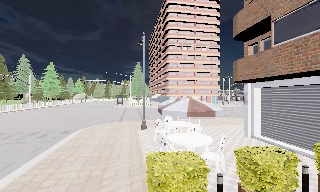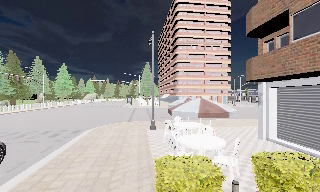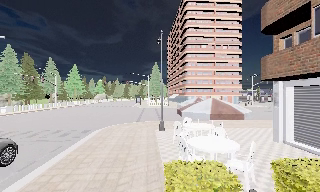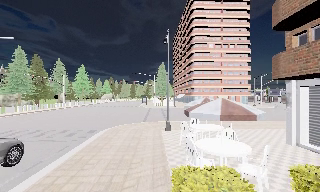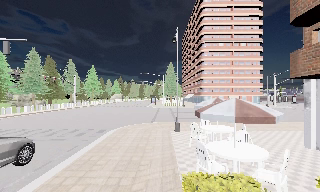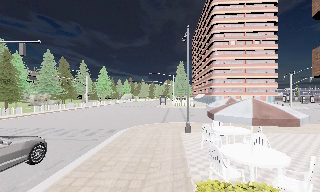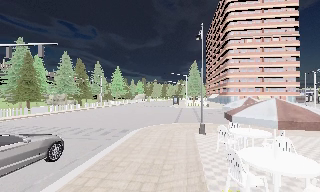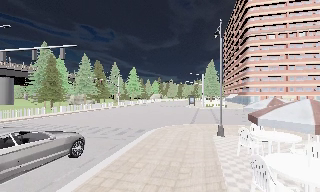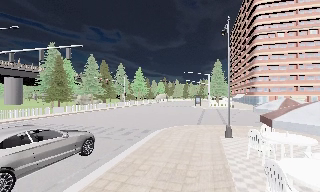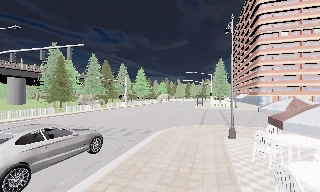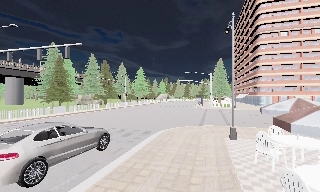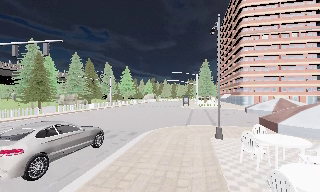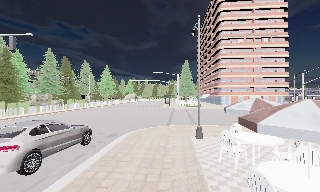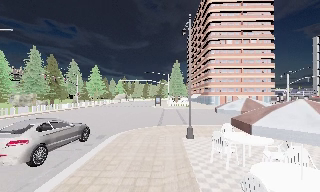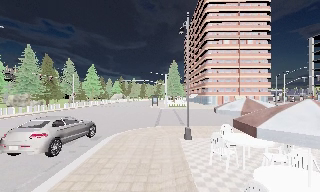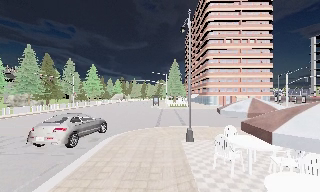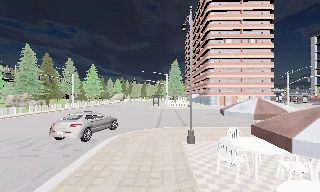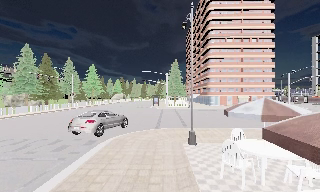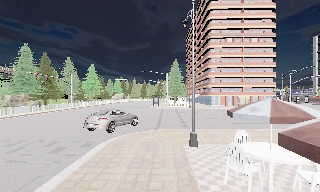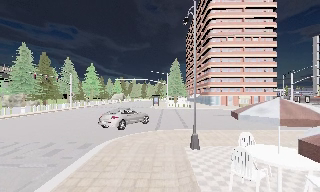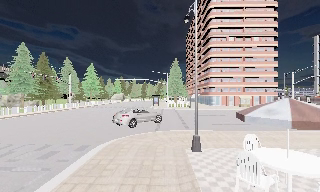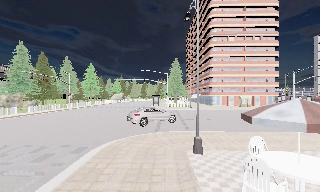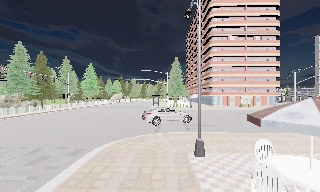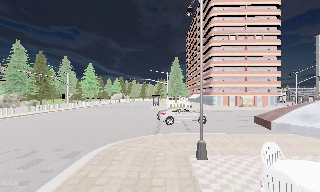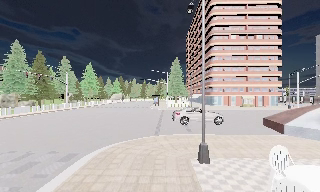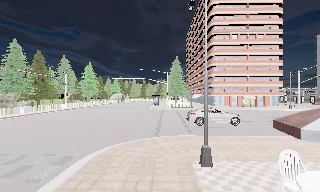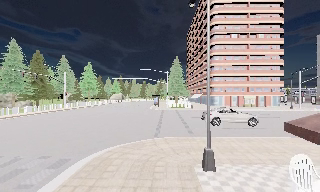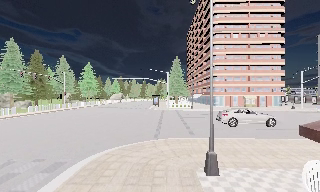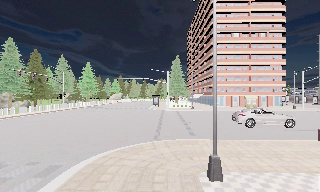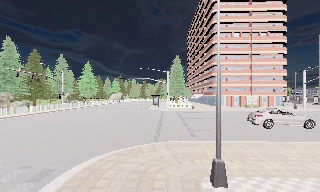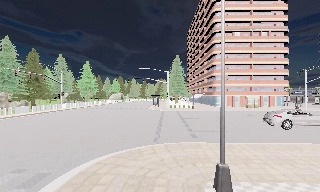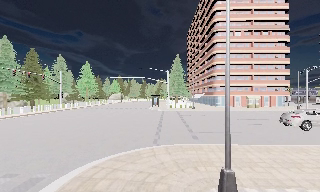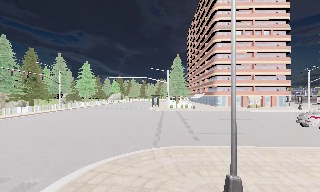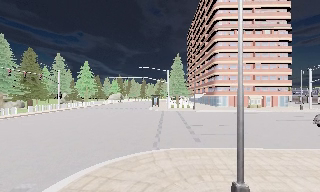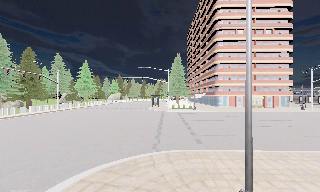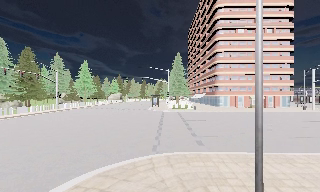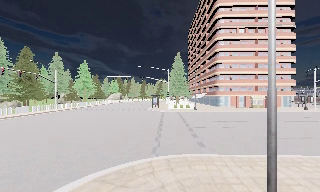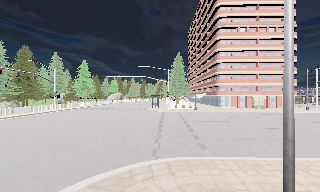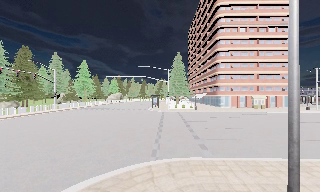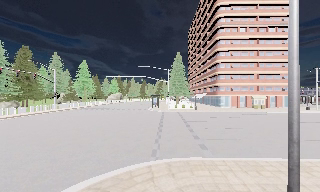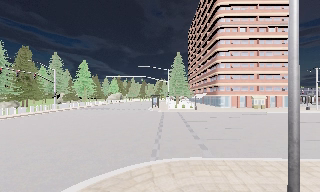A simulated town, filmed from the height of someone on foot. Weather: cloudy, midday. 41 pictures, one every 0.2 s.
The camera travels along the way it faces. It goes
forward.
0.0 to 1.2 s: The scene slides to the right, as the camera pans about 20 degrees to its left. It travels forward, about 1.5 m, so what stands in front looms larger.
1.2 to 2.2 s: The camera travels forward, about 1 m, so what stands in front looms larger.
2.2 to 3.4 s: The camera swings to its right by about 10 degrees, and the scene slides to the left. It travels forward, about 1.5 m, so what stands in front looms larger.
3.4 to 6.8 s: The camera travels forward, about 5 m, so what stands in front looms larger.
6.8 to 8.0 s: The camera travels forward, about 1 m, so what stands in front looms larger. It loses speed.
The film runs forward here.
